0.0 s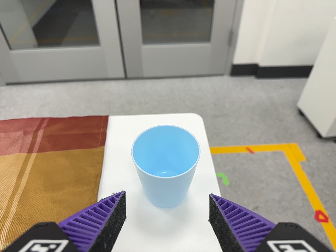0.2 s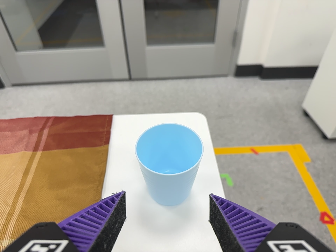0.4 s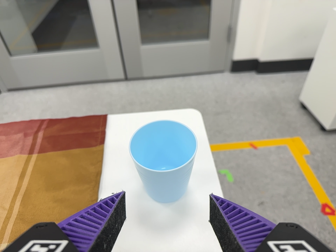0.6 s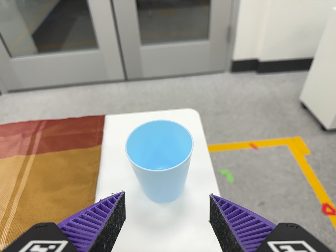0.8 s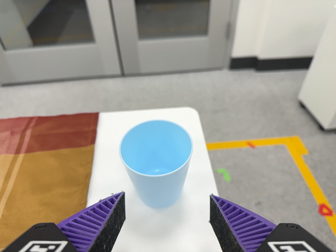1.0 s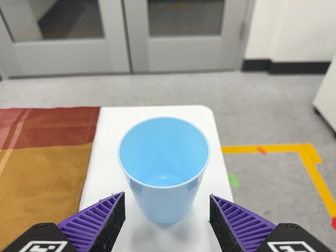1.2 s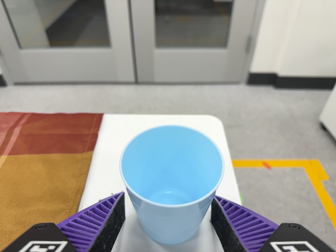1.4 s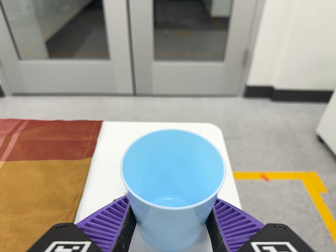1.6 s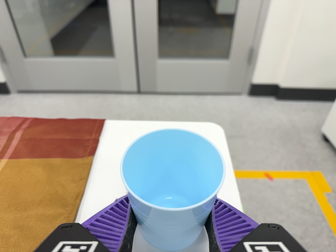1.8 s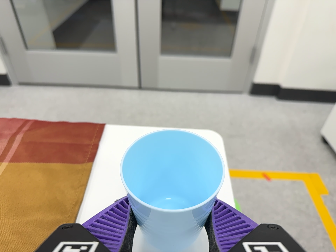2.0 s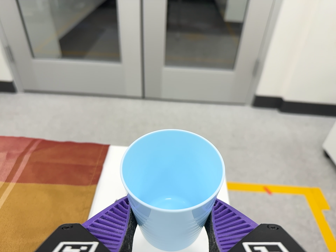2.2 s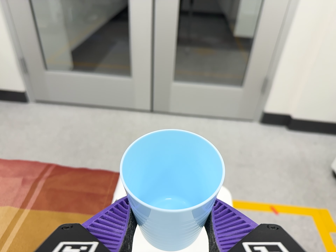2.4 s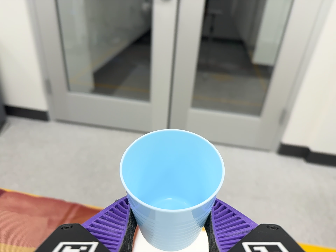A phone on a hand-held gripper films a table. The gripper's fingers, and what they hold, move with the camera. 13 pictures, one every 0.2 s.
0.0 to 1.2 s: The camera travels forward, about 9 cm, so what stands in front looms larger.
1.2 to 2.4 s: The camera travels toward the top of its view, about 12 cm, so close, fixed things drift downward. Its aim tips toward the top of its view by about 10 degrees, and the scene shifts downward. It rolls about its line of sight by about 10 degrees, and the scene rotates clockwise.
The film runs backward here.
